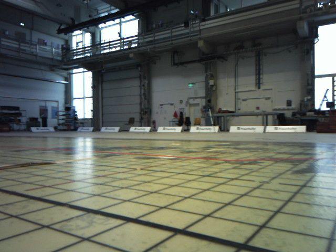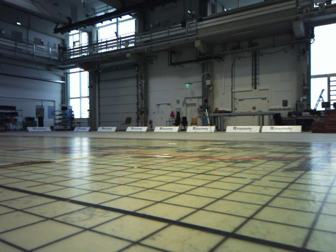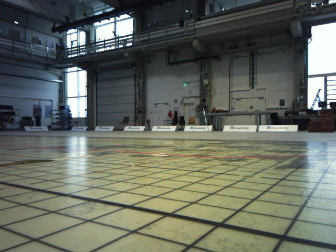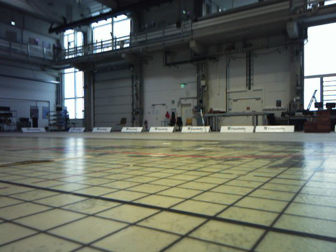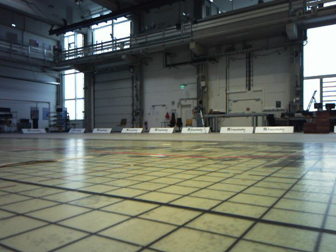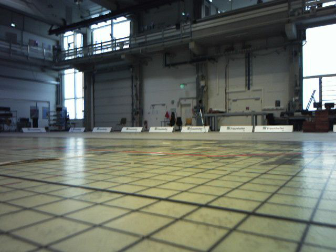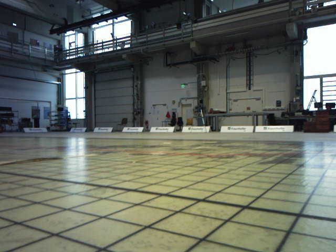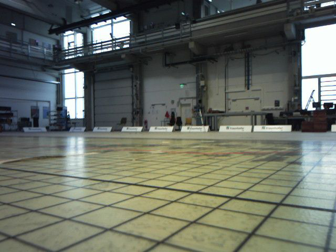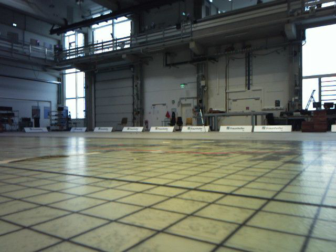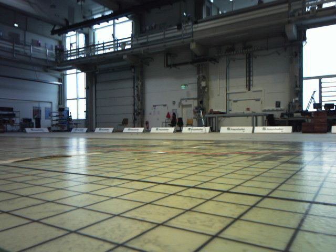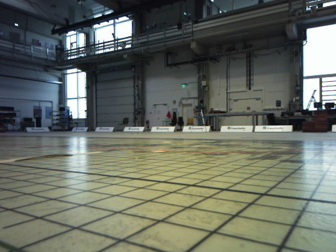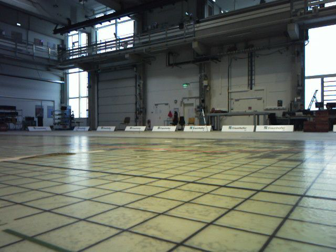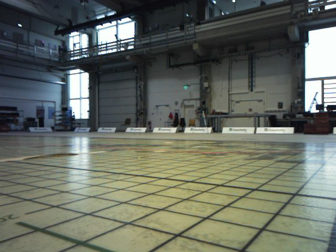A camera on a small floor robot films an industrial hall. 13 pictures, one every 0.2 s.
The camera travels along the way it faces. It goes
backward.
0.0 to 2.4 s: The camera travels backward, about 0.5 m, so what stands in front gets smaller.
The film runs backward here.
